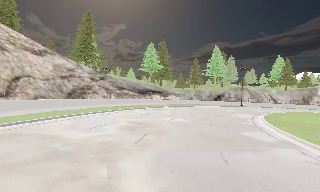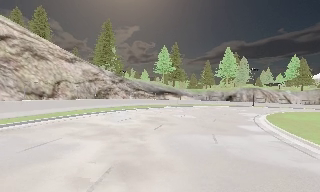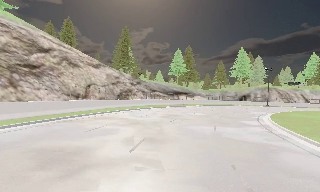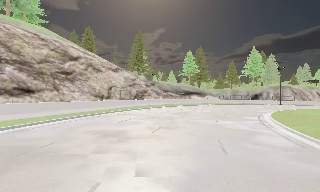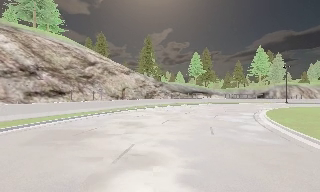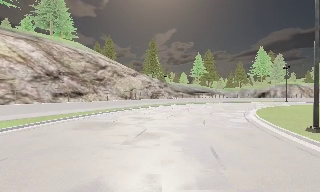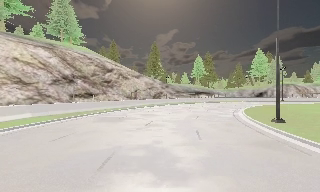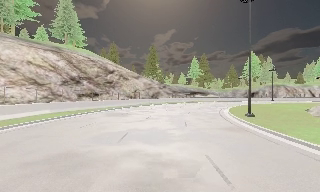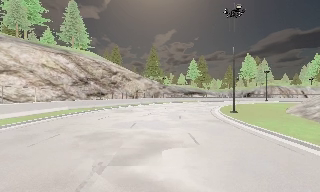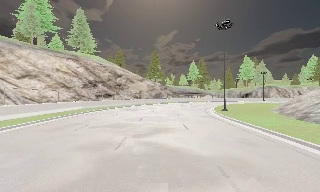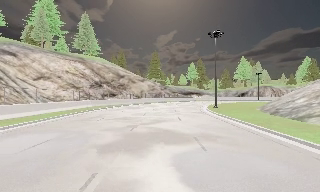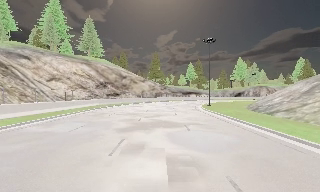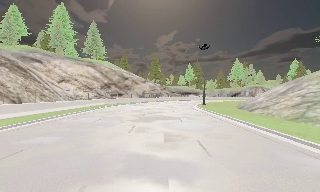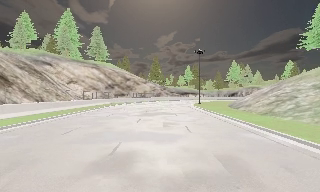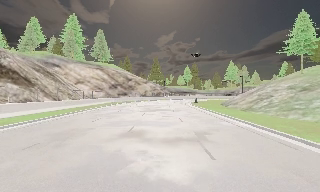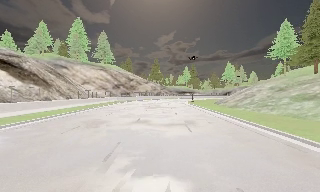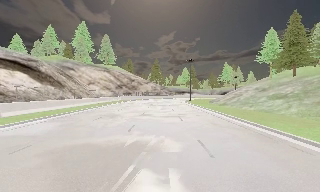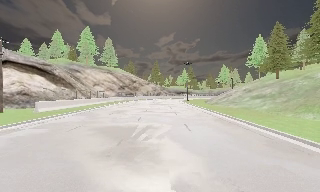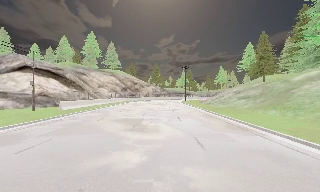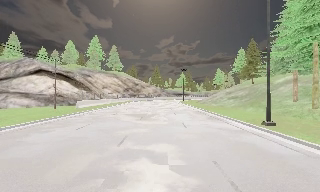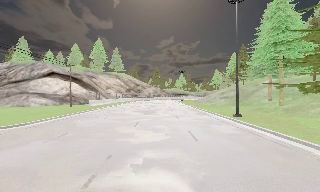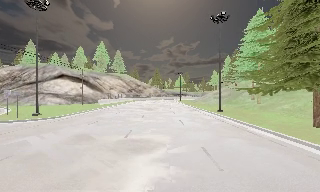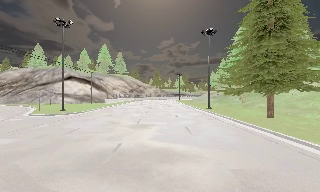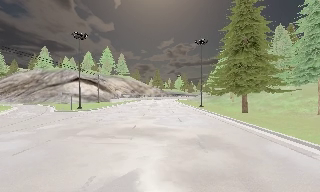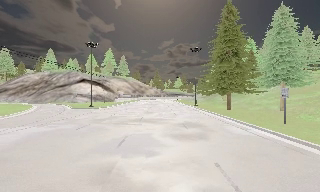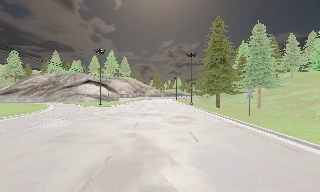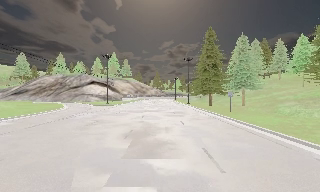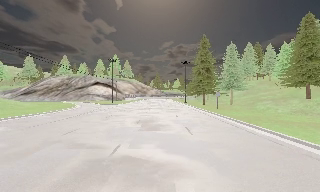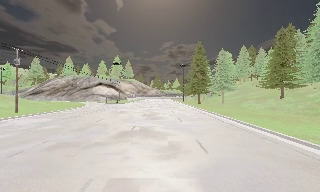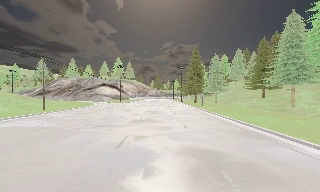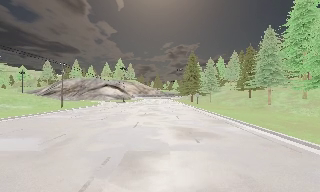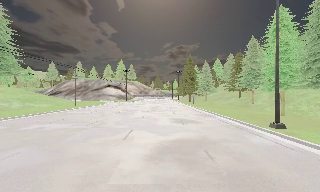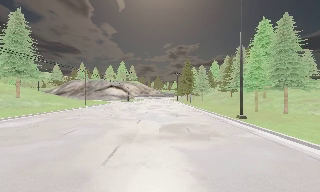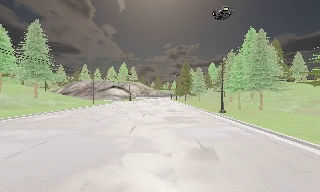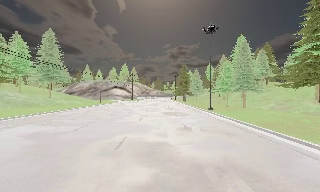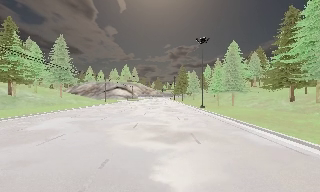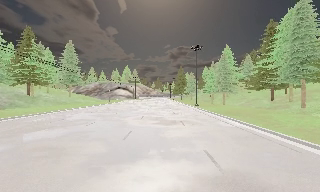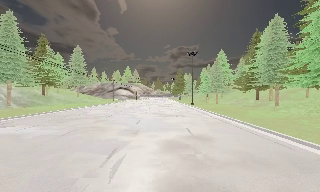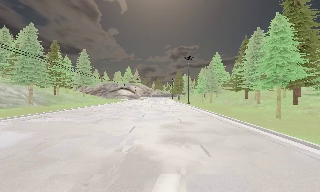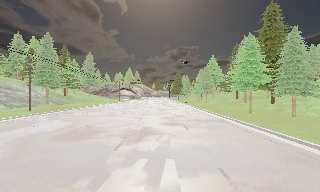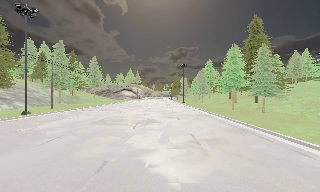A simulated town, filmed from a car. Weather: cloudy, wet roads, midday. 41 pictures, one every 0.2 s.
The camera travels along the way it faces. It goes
backward.
0.0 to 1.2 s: The camera swings to its left by about 20 degrees, and the scene slides to the right. It travels backward, about 18 m, so what stands in front gets smaller.
1.2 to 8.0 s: The camera travels backward, about 140 m, so what stands in front gets smaller.
The film runs backward here.
